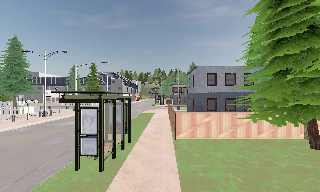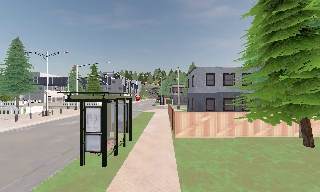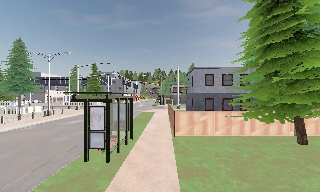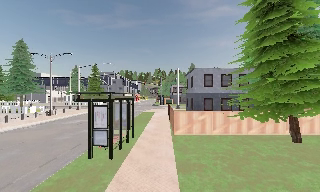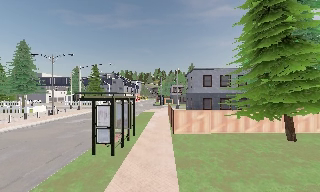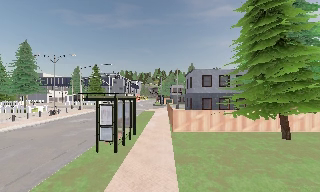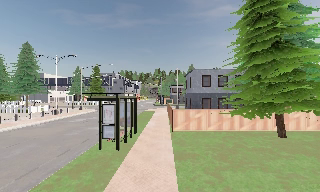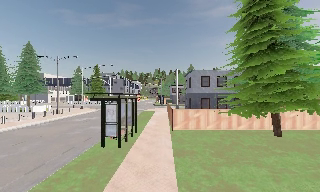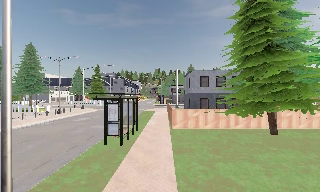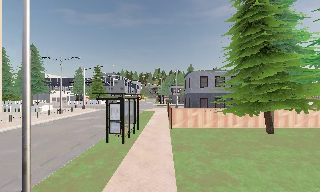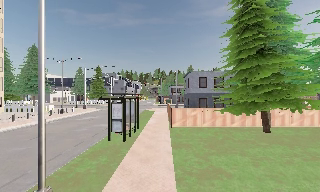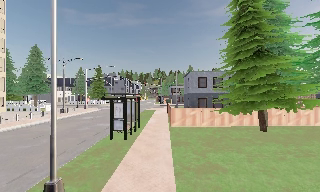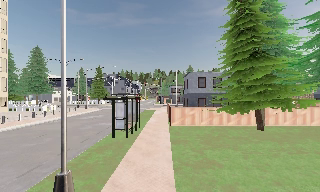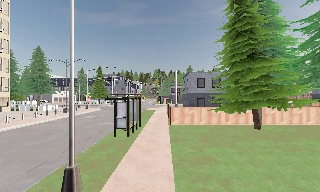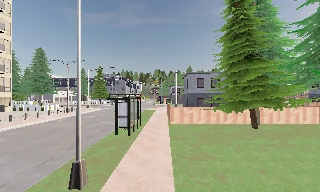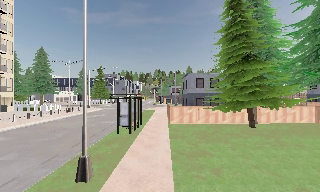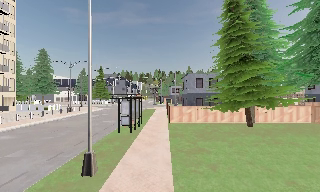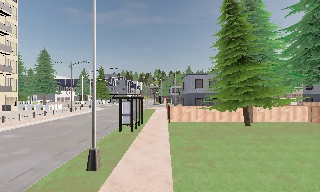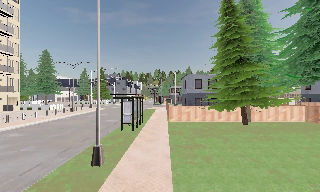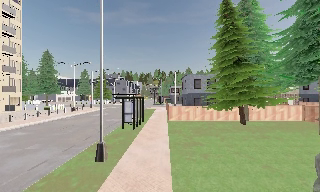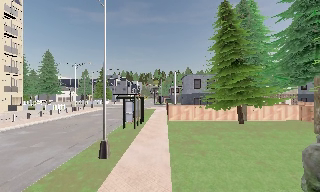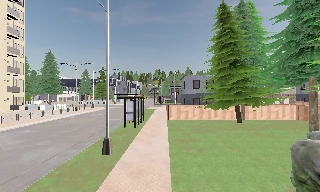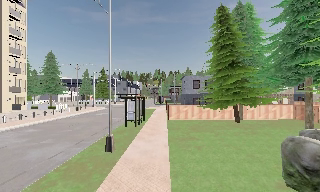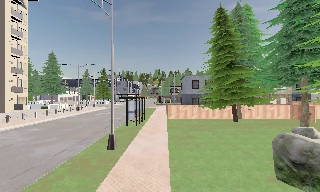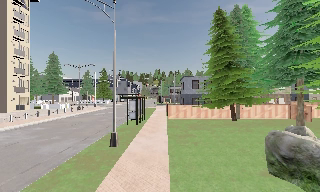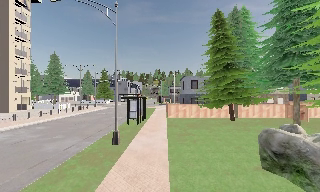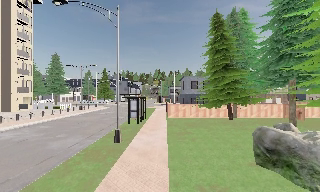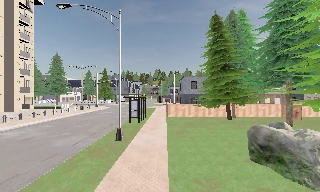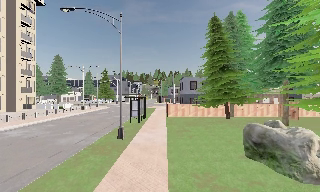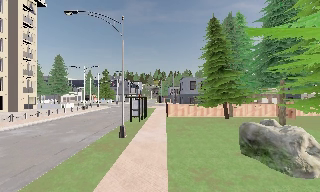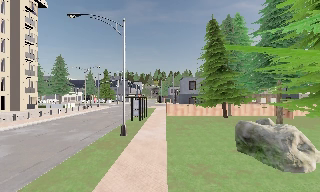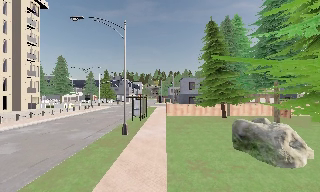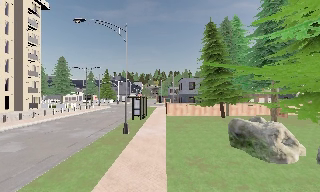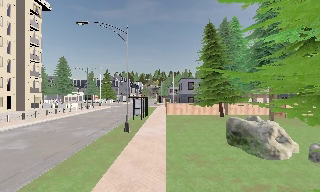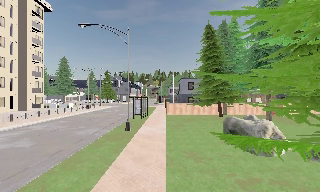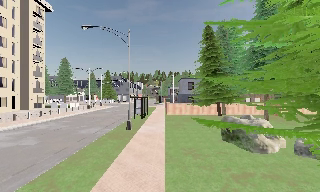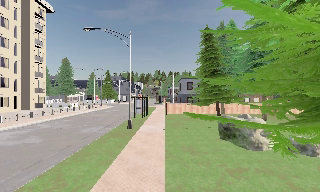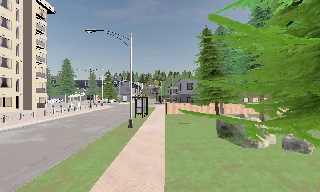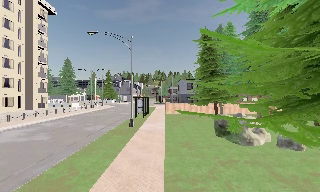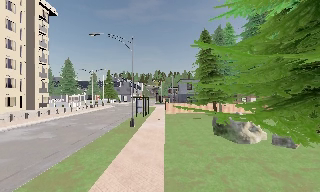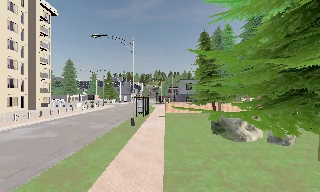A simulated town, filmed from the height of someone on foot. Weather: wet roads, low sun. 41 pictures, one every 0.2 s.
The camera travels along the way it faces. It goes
backward.
0.0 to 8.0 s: The camera travels backward, about 14 m, so what stands in front gets smaller.
The film runs backward here.
